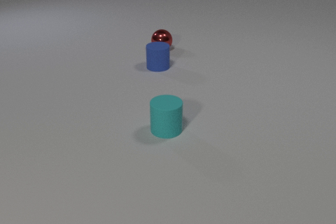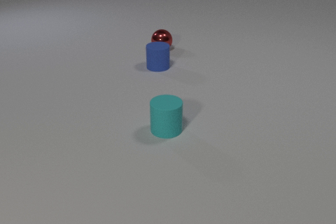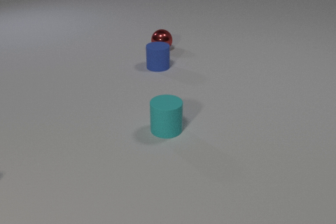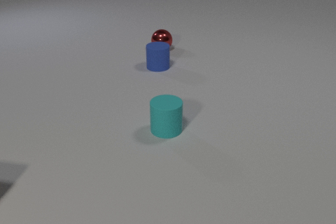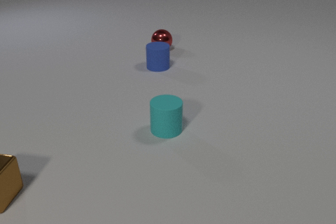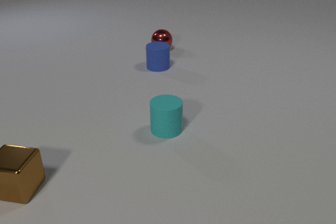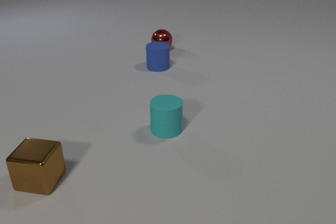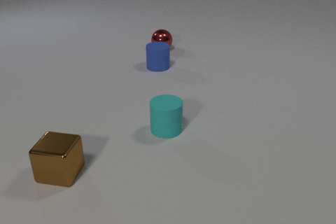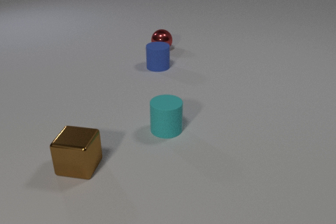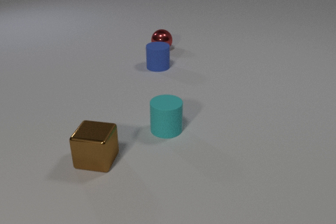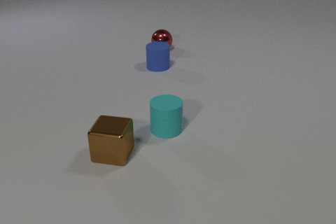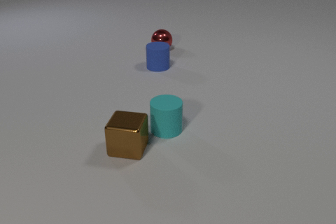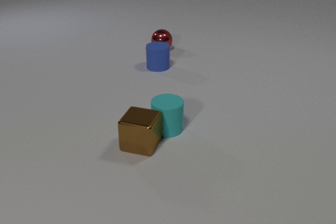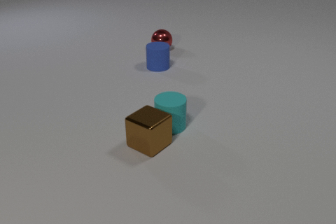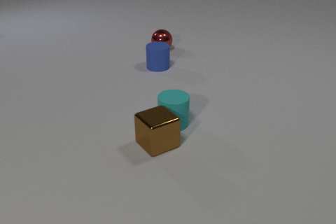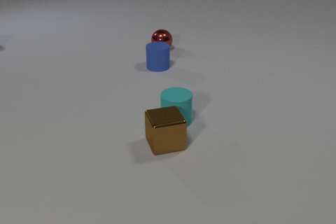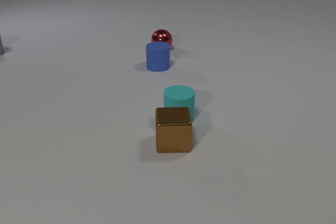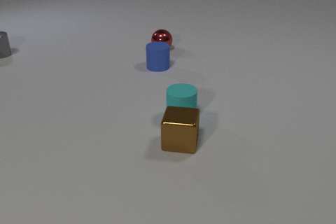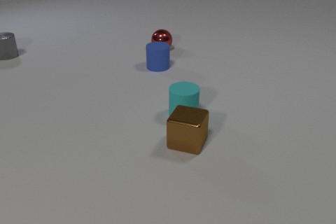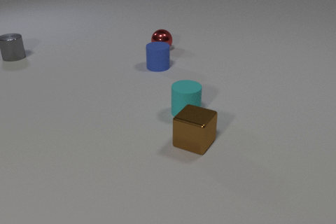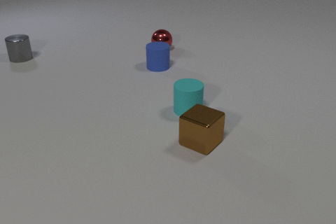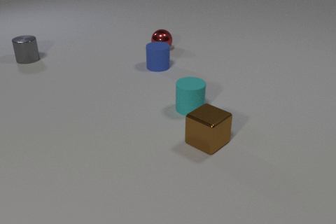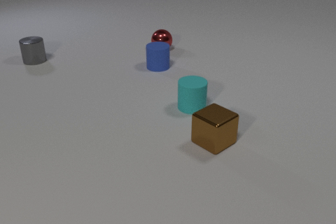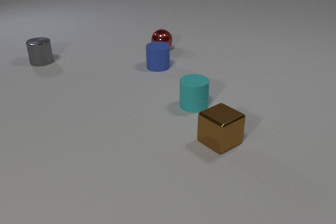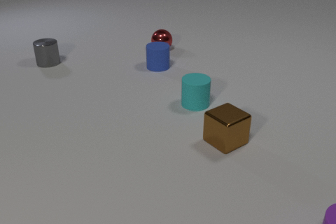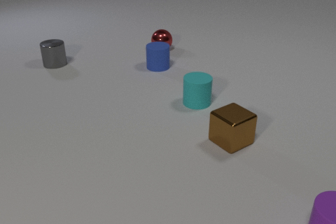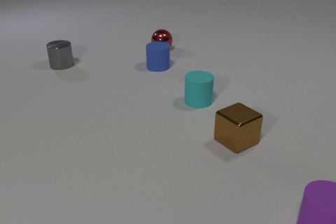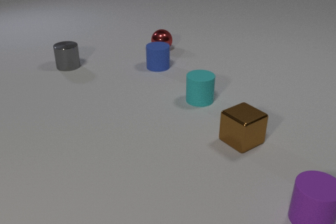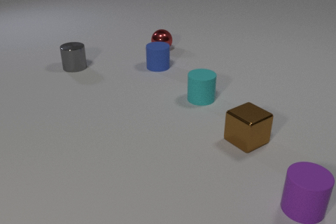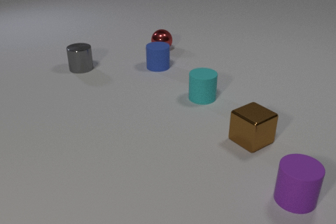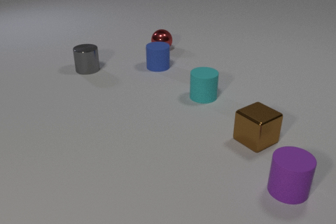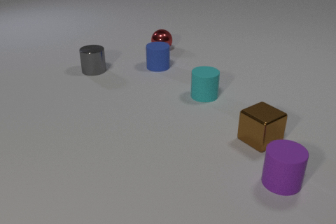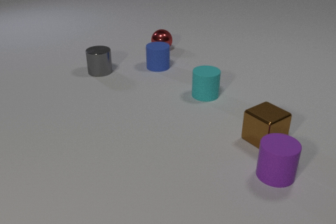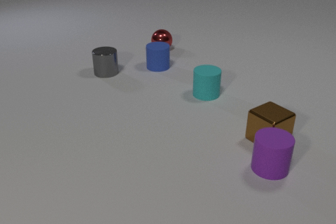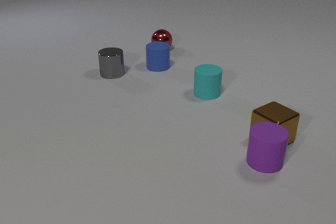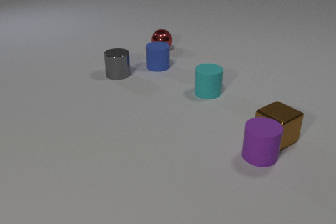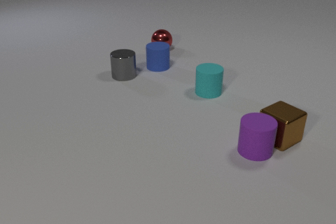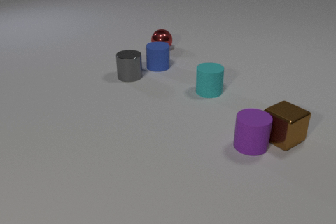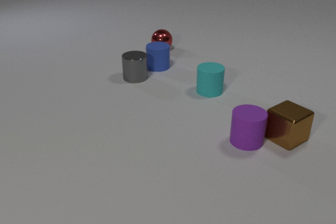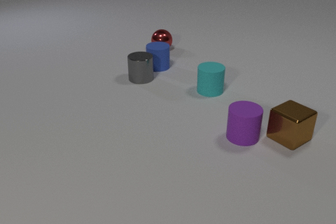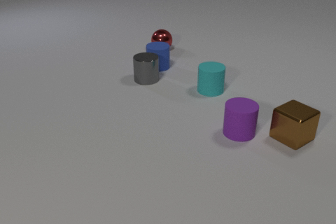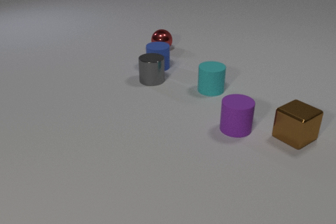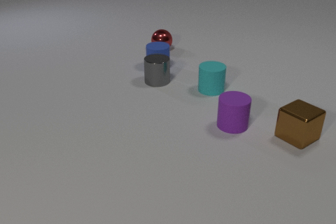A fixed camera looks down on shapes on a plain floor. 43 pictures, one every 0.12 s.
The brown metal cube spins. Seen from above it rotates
clockwise.
The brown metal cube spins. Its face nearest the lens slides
to the left.
0.00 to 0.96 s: The brown metal cube comes in at the left edge, slides to the right.
0.96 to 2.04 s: The brown metal cube slides to the right, spins clockwise seen from above by about 90 degrees, its near face sliding to the left. The cyan rubber cylinder slides away from the camera and to the right. The gray metal cylinder comes in at the left edge, slides to the right and toward the camera. The brown metal cube and the cyan rubber cylinder collide.
2.04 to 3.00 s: The brown metal cube slides to the right, spins so that its near face slides to the left, clockwise seen from above. The cyan rubber cylinder slides away from the camera and to the right. The gray metal cylinder slides to the right and toward the camera. The purple rubber cylinder comes in at the bottom edge, slides away from the camera and to the left.
3.00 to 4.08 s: The brown metal cube slides to the right. The cyan rubber cylinder slides away from the camera and to the right. The gray metal cylinder slides to the right and toward the camera. The purple rubber cylinder slides away from the camera and to the left. The brown metal cube and the purple rubber cylinder collide.
4.08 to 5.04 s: The brown metal cube slides to the right and away from the camera. The cyan rubber cylinder slides away from the camera. The gray metal cylinder slides to the right and toward the camera. The purple rubber cylinder slides away from the camera and to the left.
What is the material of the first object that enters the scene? metal.
How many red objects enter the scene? 0.
What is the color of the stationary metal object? red.
